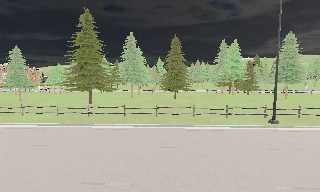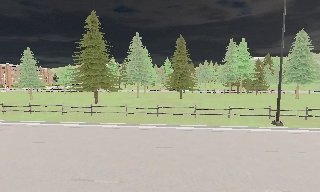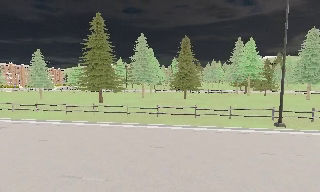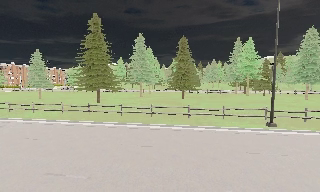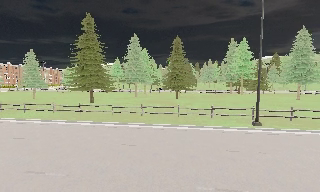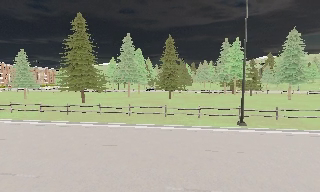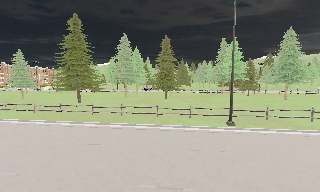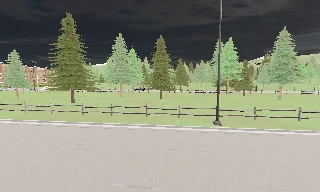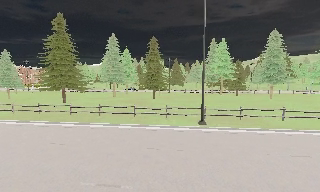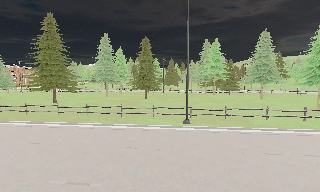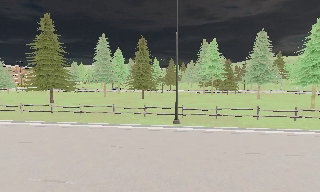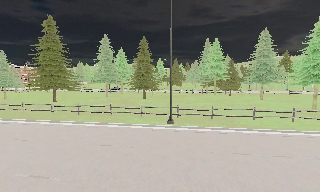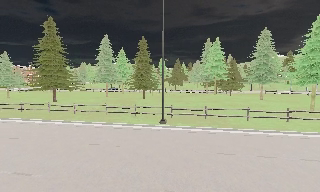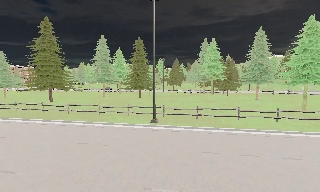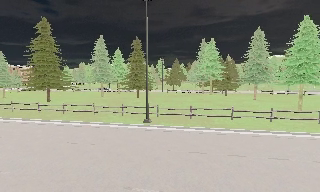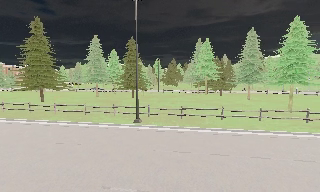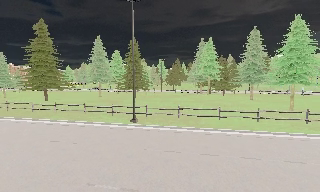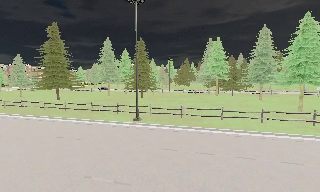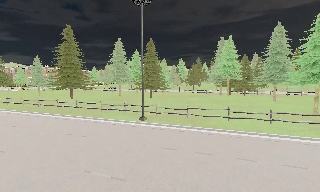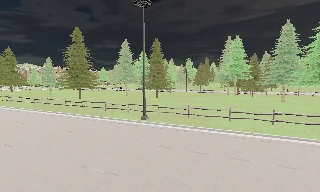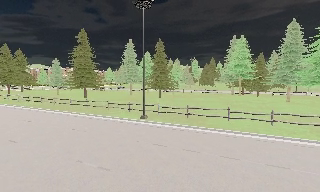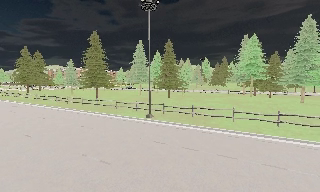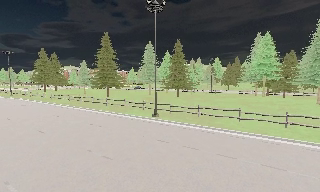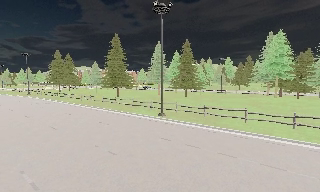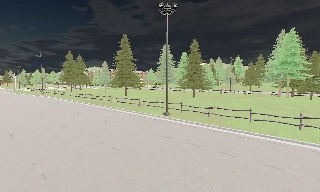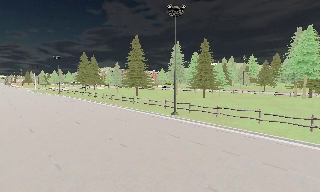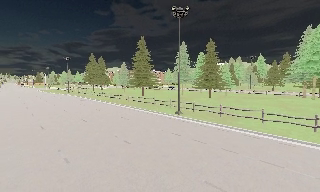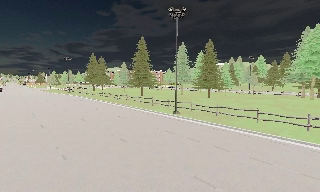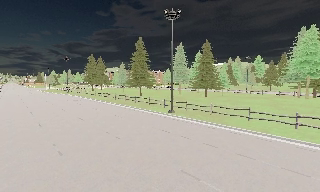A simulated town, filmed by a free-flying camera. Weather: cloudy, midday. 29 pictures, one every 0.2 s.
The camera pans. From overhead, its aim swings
counterclockwise.
0.0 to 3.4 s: The camera pans to its left, which is counterclockwise from overhead, by about 15 degrees. It travels to its right, about 16 m, so close, fixed things drift to the left.
3.4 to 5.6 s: The camera pans to its left, which is counterclockwise from overhead, by about 30 degrees. It travels to its right and backward, about 7 m.
The film runs forward here.
